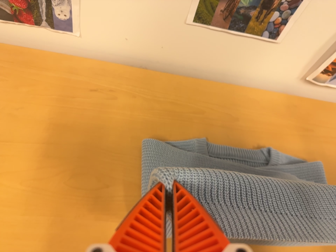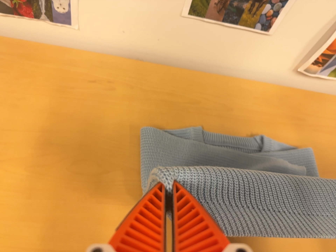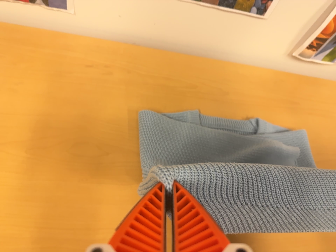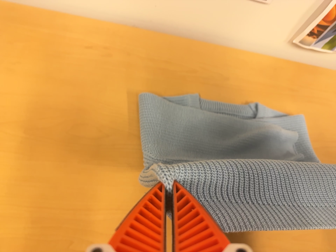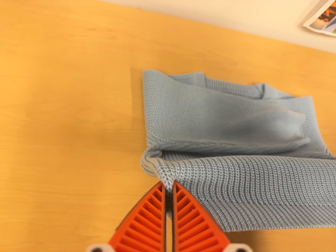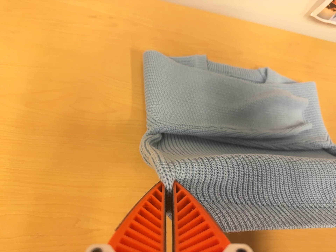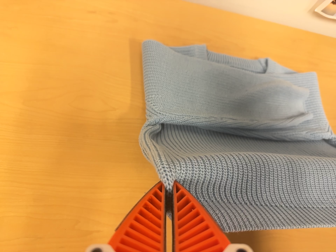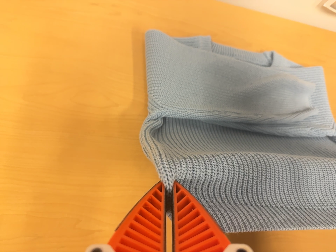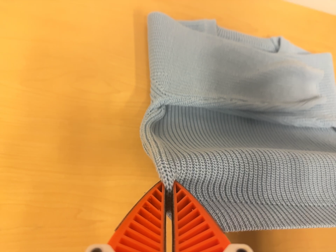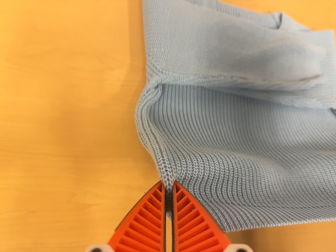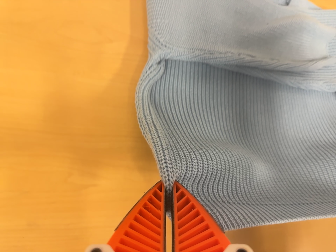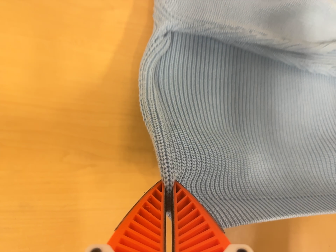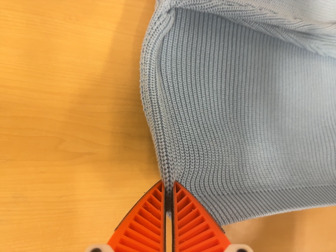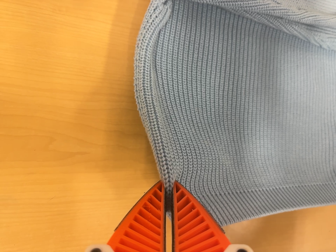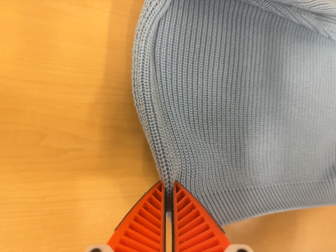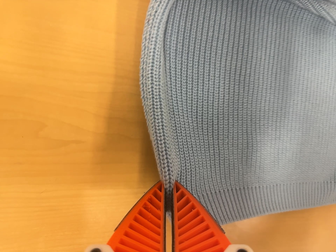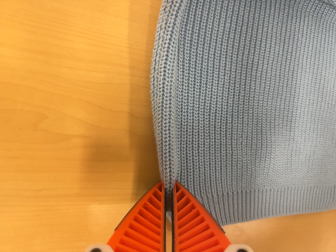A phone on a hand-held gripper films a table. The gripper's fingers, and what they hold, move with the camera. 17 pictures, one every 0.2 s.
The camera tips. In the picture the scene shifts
upward.
0.0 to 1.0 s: The camera travels toward the bottom of its view, about 6 cm, so close, fixed things drift upward. Its aim tips toward the bottom of its view by about 10 degrees, and the scene shifts upward.
1.0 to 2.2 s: The camera travels forward and to its left, about 10 cm, so what stands in front looms larger. Its aim tips toward the bottom of its view by about 20 degrees, and the scene shifts upward.
2.2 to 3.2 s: The camera travels forward, about 8 cm, so what stands in front looms larger. Its aim tips toward the bottom of its view by about 10 degrees, and the scene shifts upward.
The film runs backward here.
